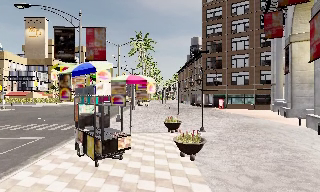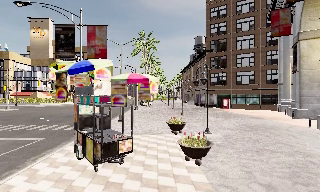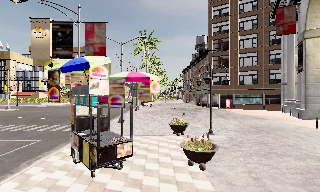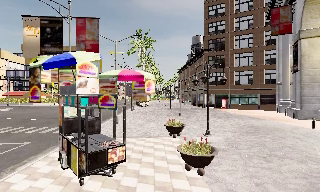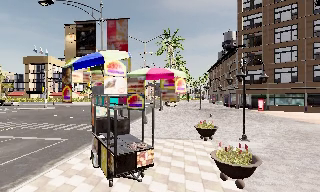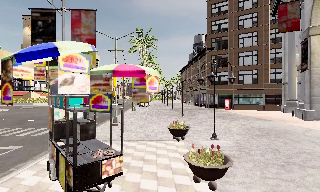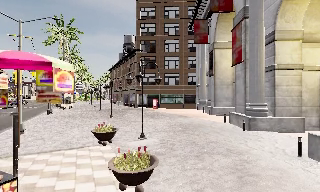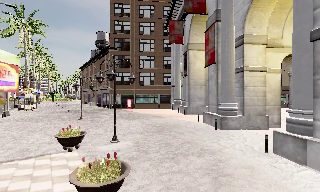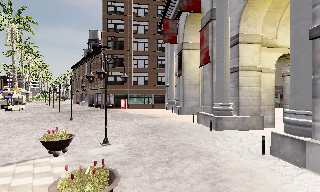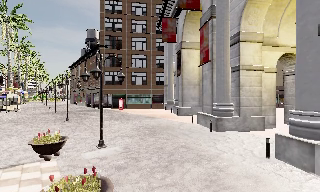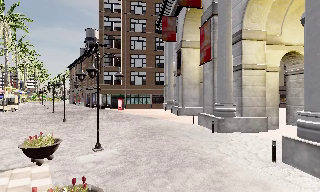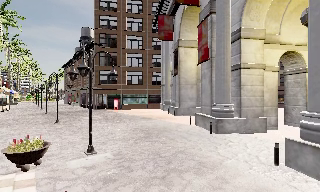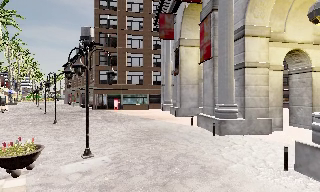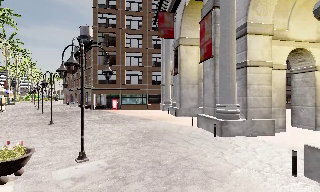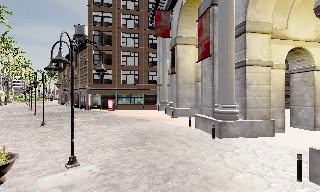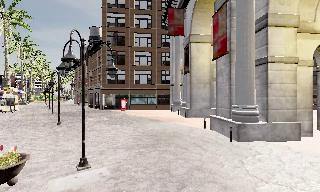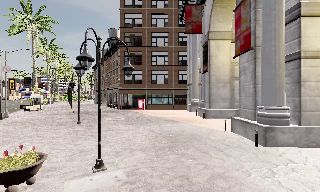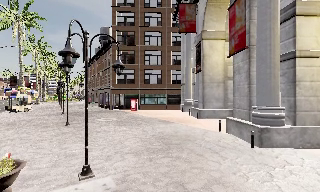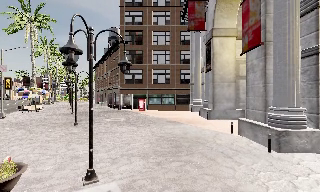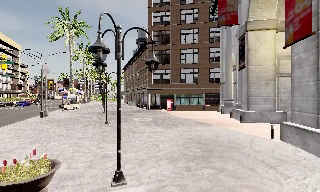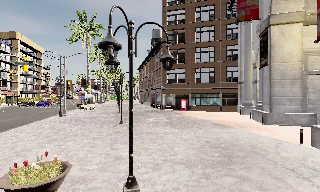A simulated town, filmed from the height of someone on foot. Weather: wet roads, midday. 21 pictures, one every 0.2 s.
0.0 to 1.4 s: The scene slides to the left, as the camera pans about 35 degrees to its right. It travels forward, about 2.5 m.
1.4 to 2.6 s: The camera travels forward, about 2.5 m, so what stands in front looms larger.
2.6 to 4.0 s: The scene slides to the right, as the camera pans about 25 degrees to its left. It travels forward, about 3 m, so what stands in front looms larger.
The film runs forward here.
